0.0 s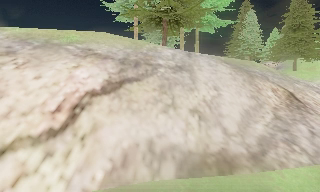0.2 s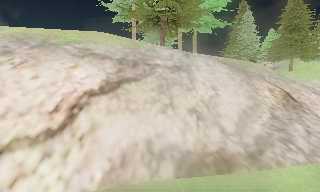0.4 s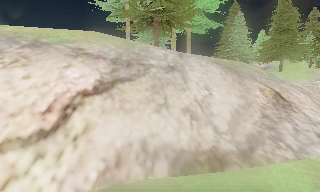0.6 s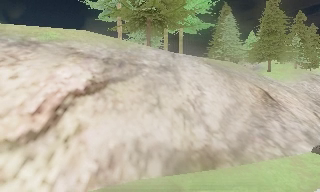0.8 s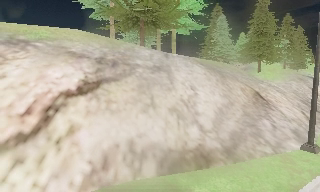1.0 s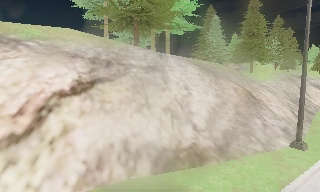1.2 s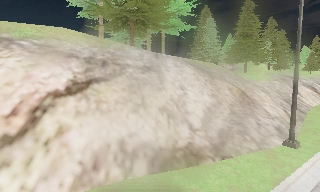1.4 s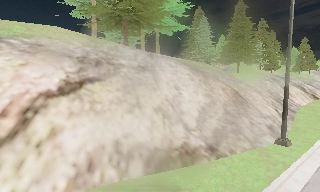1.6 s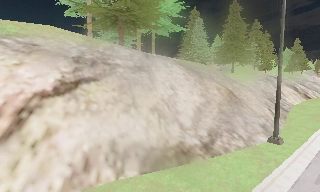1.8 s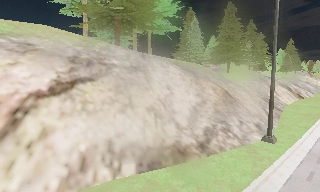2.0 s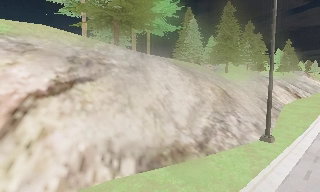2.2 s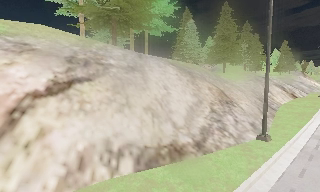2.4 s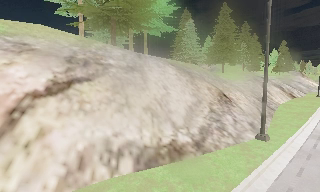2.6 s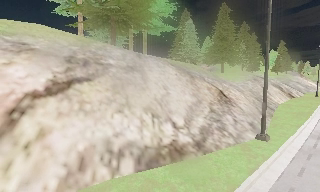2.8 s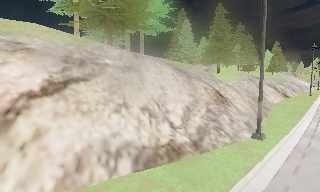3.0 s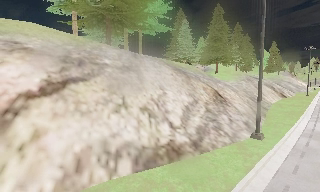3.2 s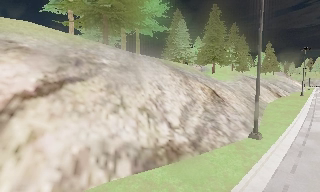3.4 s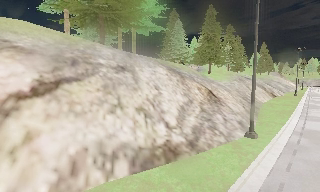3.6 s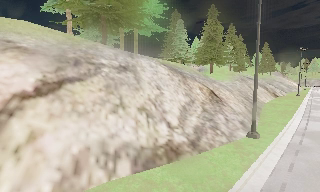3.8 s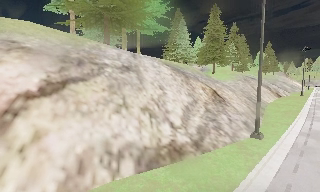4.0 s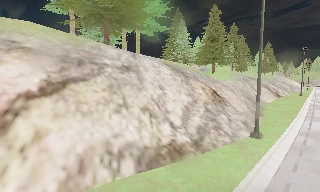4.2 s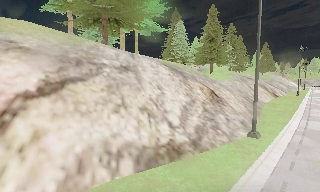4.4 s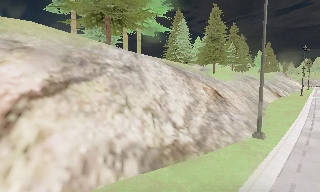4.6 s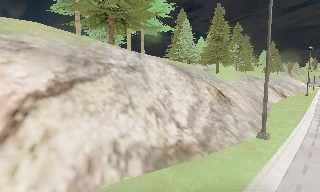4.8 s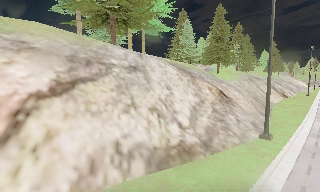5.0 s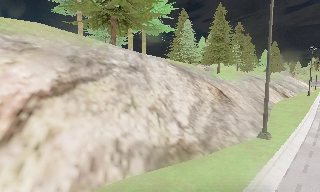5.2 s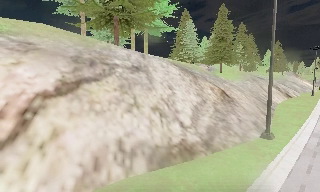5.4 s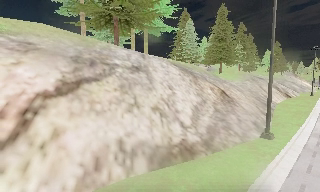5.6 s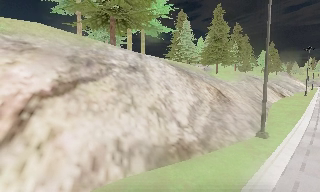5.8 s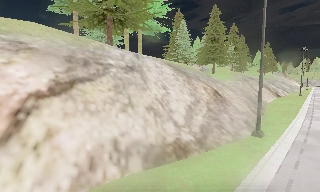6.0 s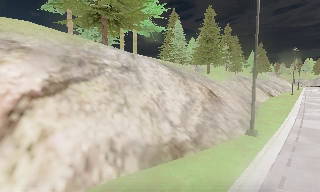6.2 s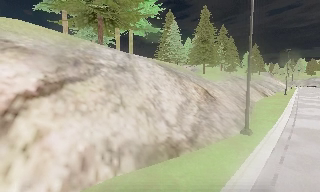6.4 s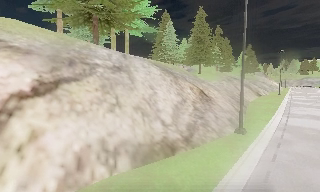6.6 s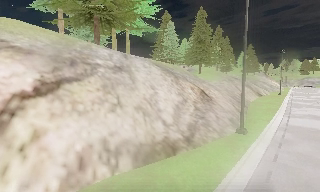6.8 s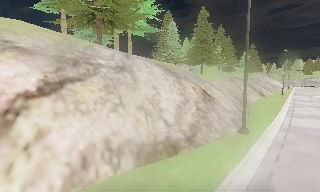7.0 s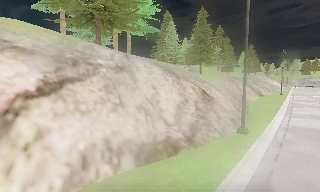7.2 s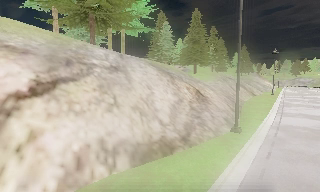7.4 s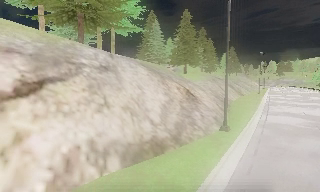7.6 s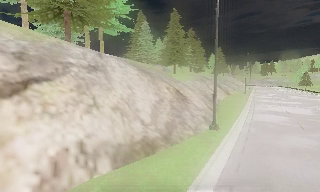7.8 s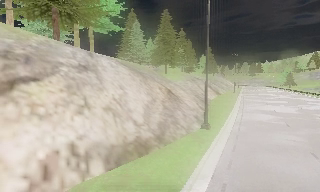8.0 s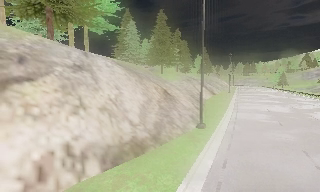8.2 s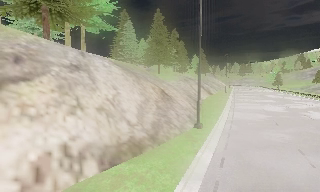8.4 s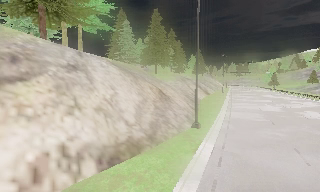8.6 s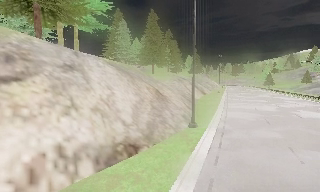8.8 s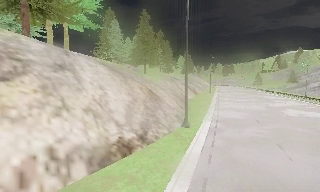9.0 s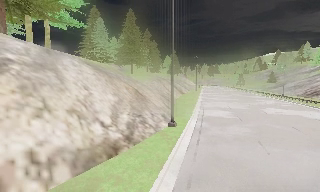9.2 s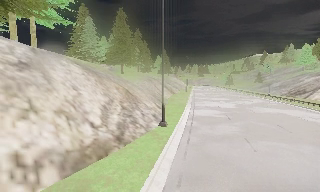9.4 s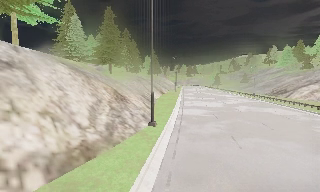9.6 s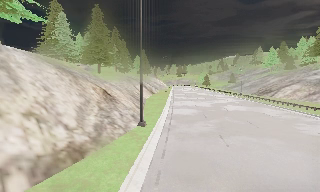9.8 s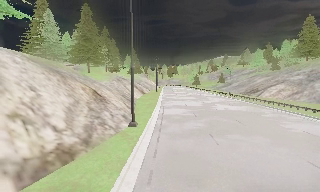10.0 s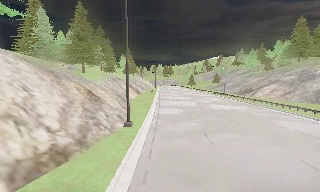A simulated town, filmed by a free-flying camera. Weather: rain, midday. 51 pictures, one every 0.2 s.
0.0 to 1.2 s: The camera pans to its right, which is clockwise from overhead, by about 10 degrees.
1.2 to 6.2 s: The camera pans to its right, which is clockwise from overhead, by about 15 degrees. It travels to its left and backward, about 1 m.
6.2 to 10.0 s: The camera swings to its right by about 40 degrees, and the scene slides to the left. It travels backward, about 0.5 m.
The film runs backward here.
